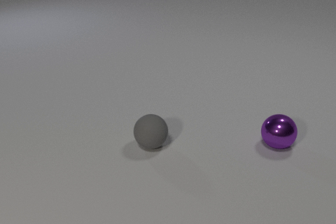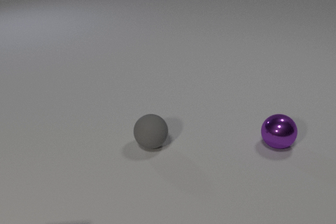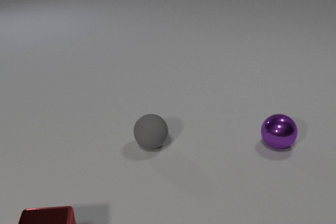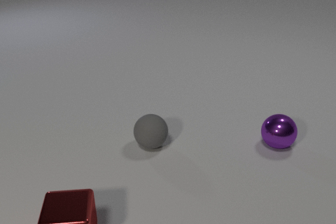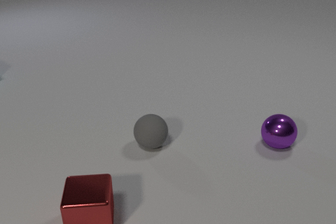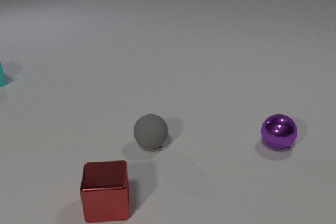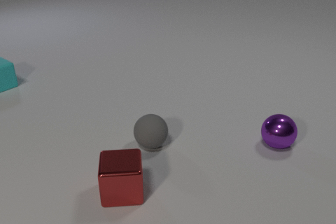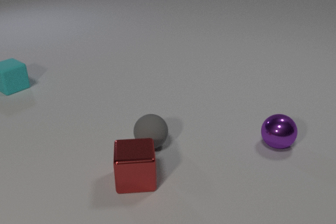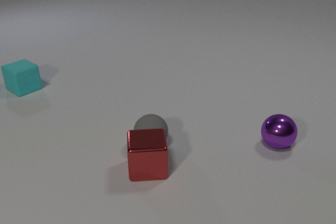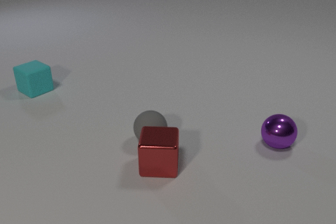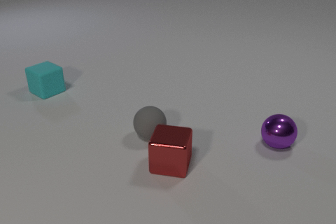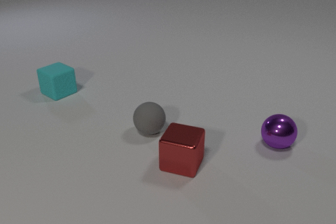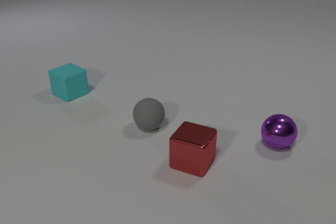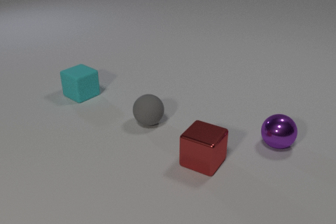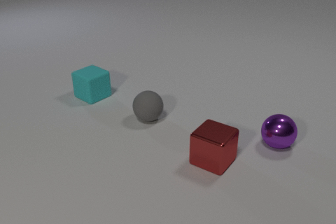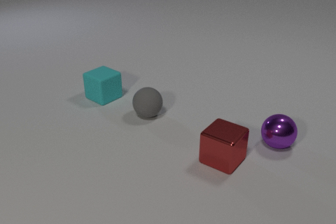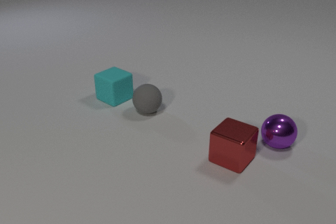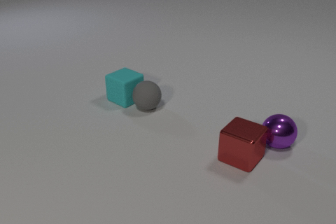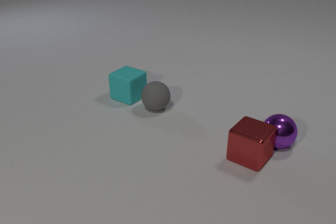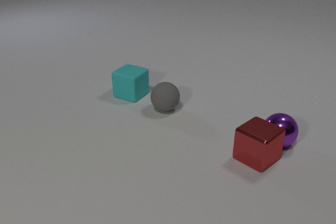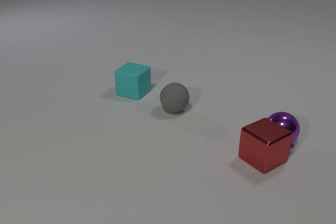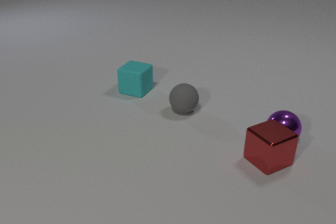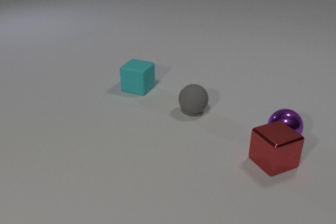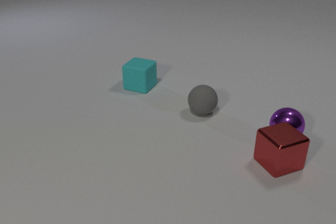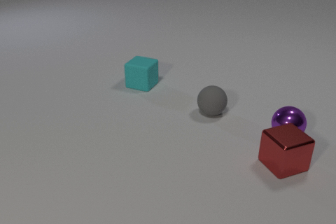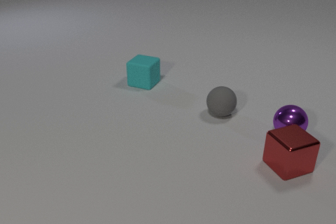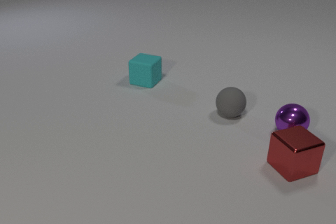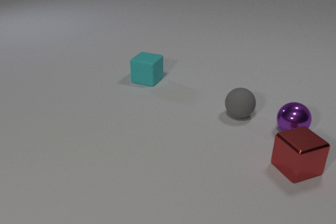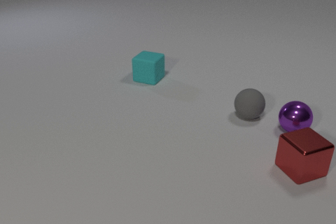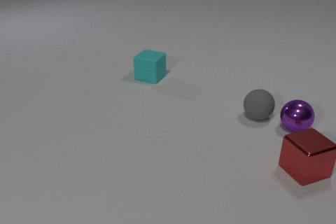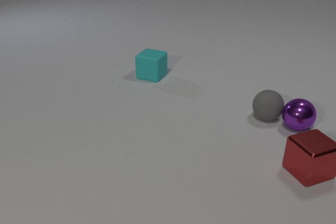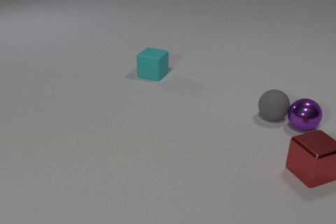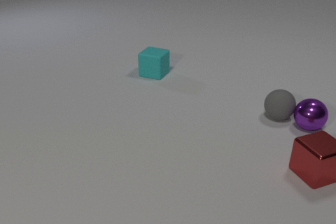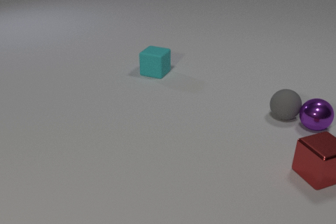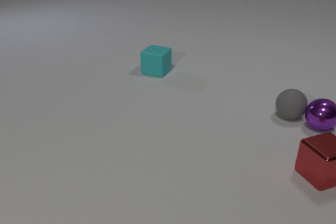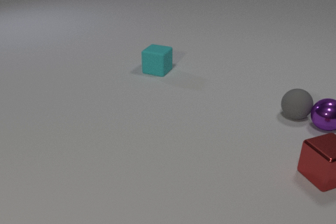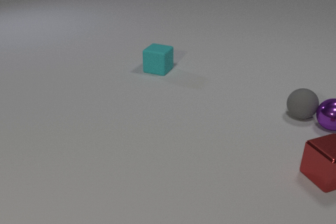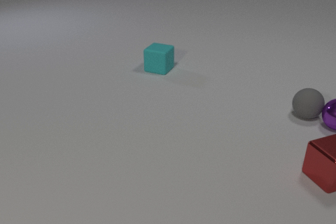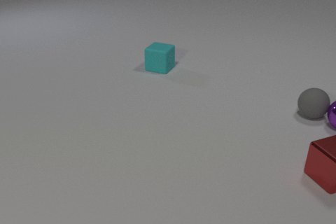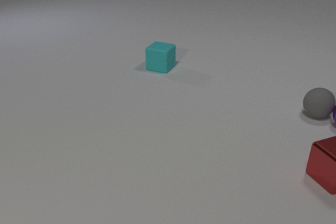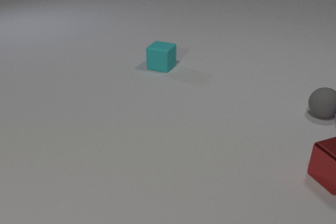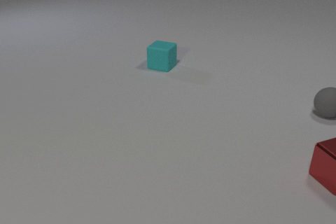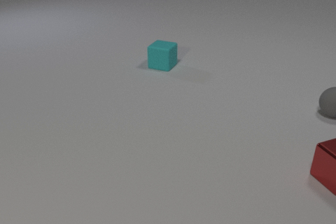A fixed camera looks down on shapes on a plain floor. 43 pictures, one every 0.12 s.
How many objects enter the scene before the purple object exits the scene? 2.
Are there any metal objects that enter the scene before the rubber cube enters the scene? yes.
What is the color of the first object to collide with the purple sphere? red.
0.00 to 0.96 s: The red metal cube comes in at the bottom edge, slides away from the camera and to the right. The cyan rubber cube comes in at the left edge, slides to the right and toward the camera.
0.96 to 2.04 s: The red metal cube slides to the right, spins clockwise seen from above by about 45 degrees, its near face sliding to the left. The gray rubber sphere rolls away from the camera. The cyan rubber cube slides to the right and toward the camera. The red metal cube and the gray rubber sphere collide. The gray rubber sphere and the cyan rubber cube collide.
2.04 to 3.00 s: The red metal cube slides to the right, spins so that its near face slides to the left, clockwise seen from above. The gray rubber sphere rolls to the right. The purple metal sphere rolls away from the camera and to the right. The cyan rubber cube slides away from the camera and to the right. The red metal cube and the purple metal sphere collide.
3.00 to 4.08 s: The red metal cube slides to the right. The gray rubber sphere rolls to the right. The purple metal sphere rolls to the right and away from the camera. The cyan rubber cube slides away from the camera and to the right. The gray rubber sphere and the purple metal sphere collide.
4.08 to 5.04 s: The red metal cube slides to the right. The gray rubber sphere rolls to the right and away from the camera. The purple metal sphere rolls to the right and away from the camera, leaves at the right edge. The cyan rubber cube slides away from the camera and to the right.
